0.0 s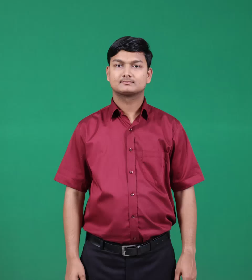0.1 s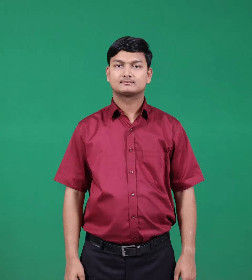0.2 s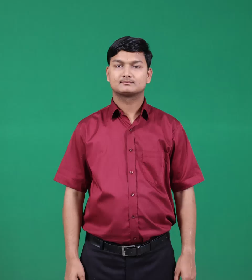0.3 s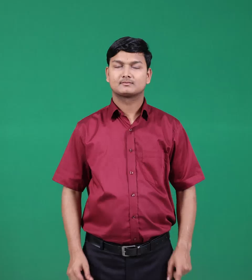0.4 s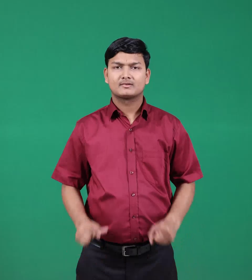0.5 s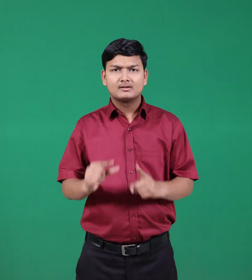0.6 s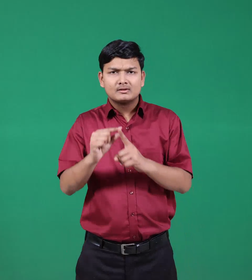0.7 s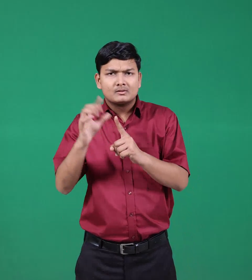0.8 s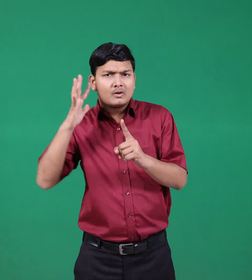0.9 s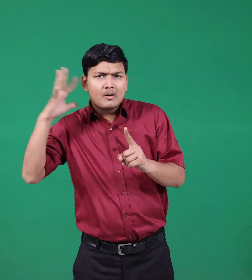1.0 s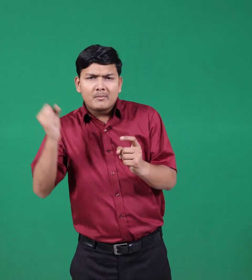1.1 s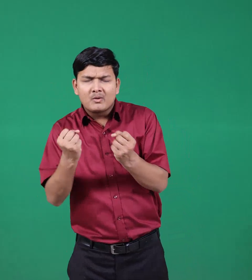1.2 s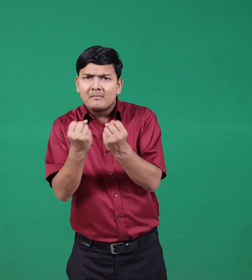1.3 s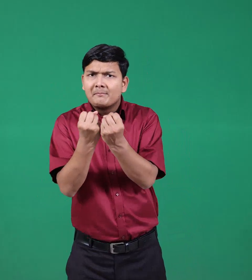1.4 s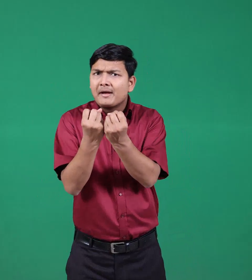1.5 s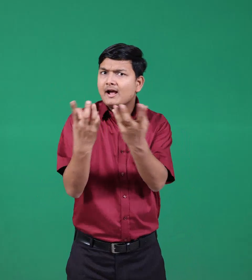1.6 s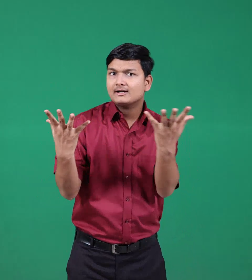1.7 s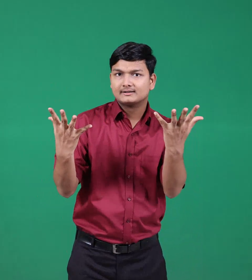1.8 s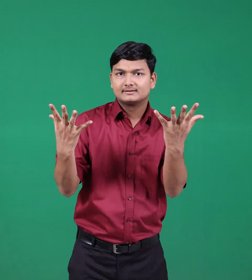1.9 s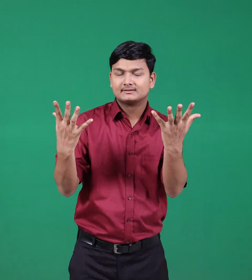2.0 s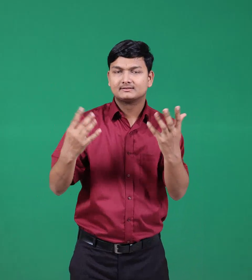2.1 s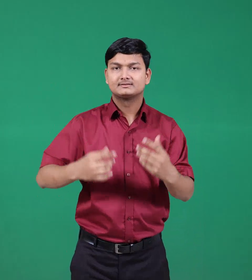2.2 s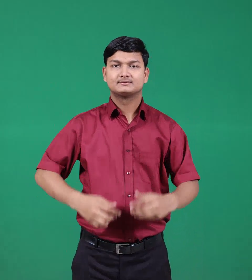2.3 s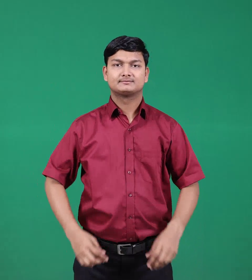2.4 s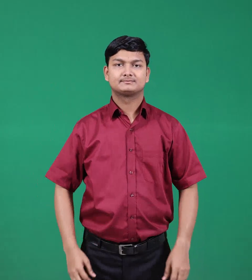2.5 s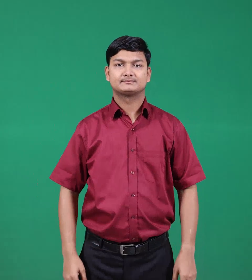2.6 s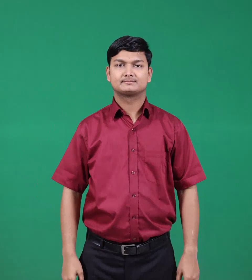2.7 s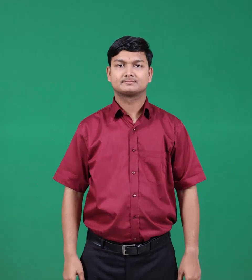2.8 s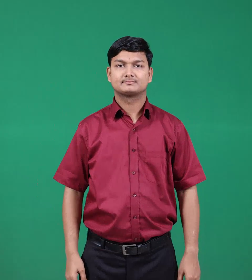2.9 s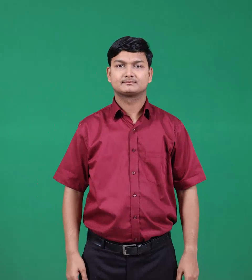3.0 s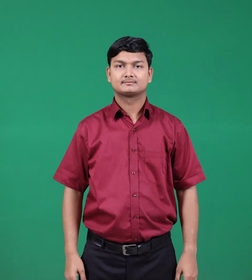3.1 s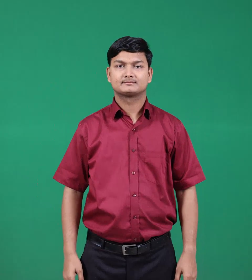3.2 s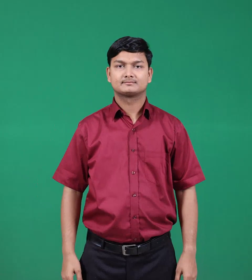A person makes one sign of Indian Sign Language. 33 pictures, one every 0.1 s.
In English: prophets
